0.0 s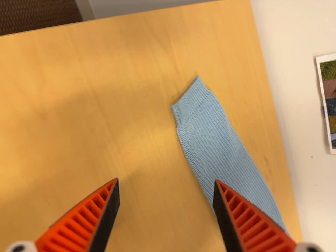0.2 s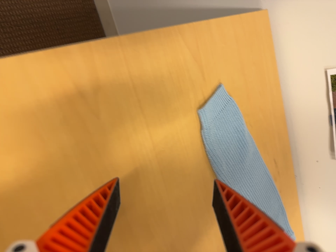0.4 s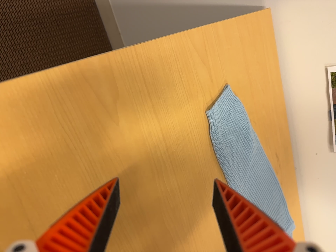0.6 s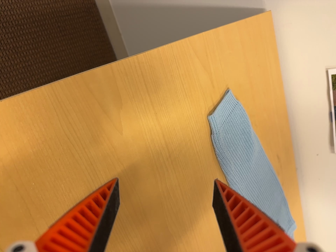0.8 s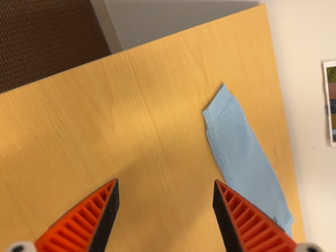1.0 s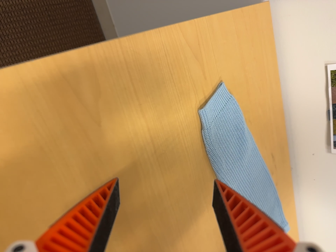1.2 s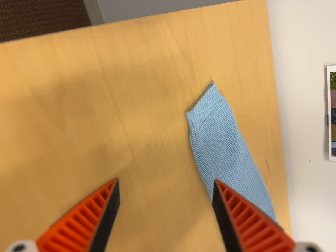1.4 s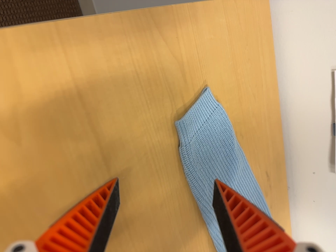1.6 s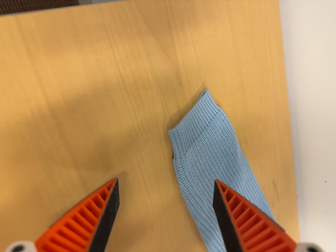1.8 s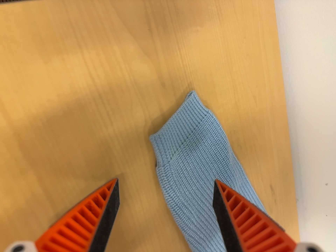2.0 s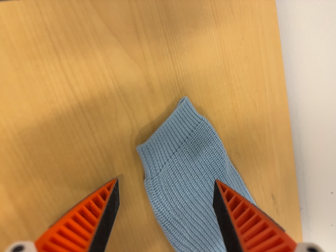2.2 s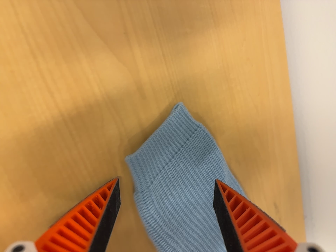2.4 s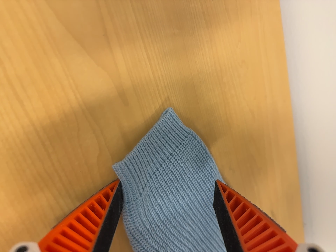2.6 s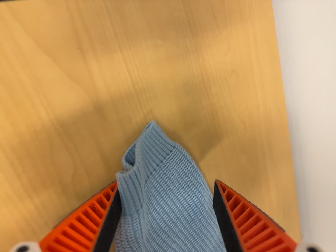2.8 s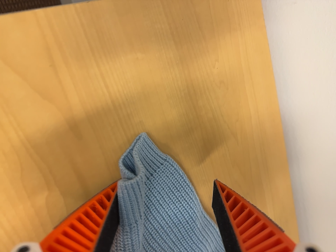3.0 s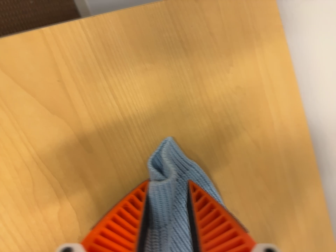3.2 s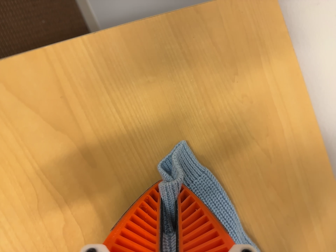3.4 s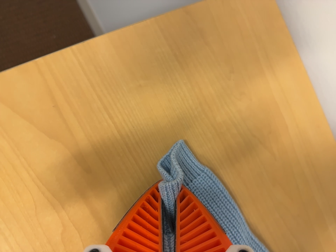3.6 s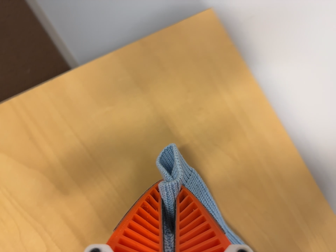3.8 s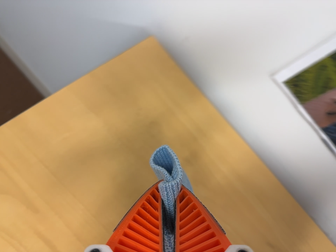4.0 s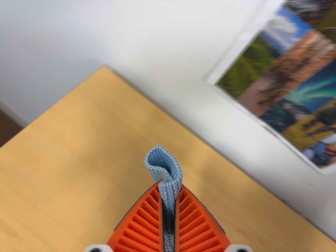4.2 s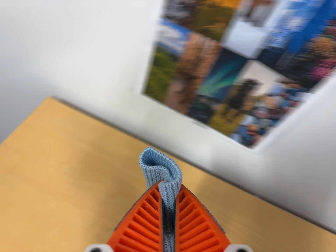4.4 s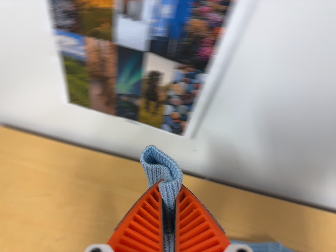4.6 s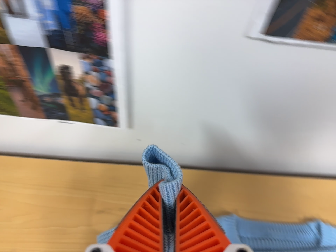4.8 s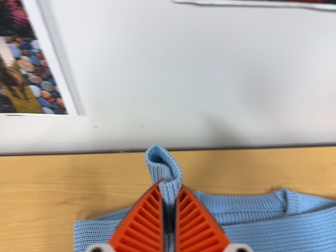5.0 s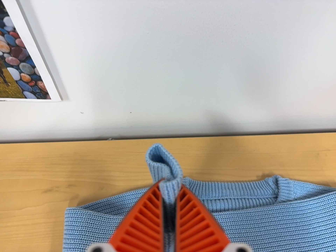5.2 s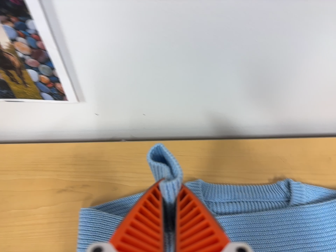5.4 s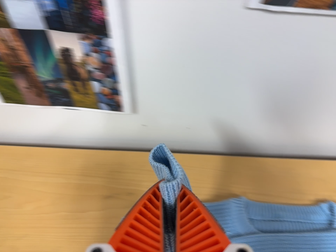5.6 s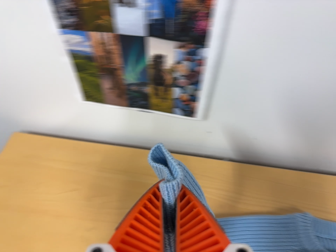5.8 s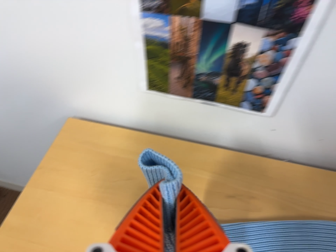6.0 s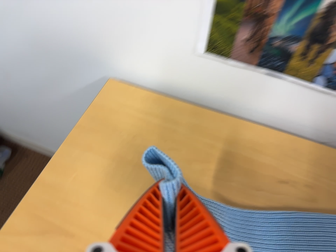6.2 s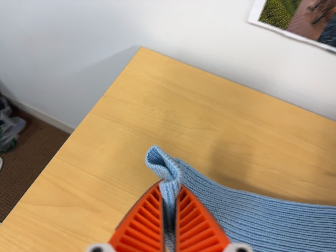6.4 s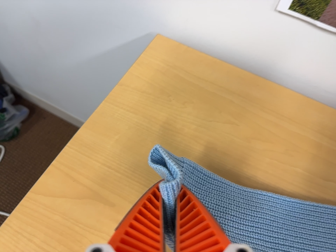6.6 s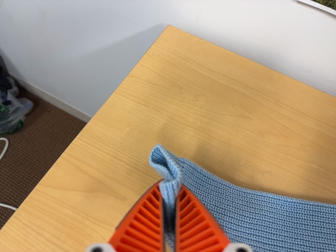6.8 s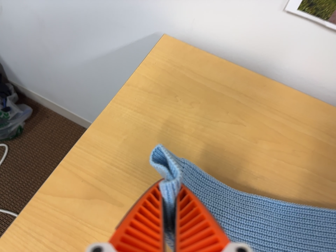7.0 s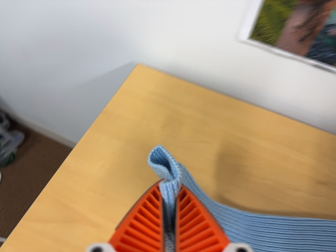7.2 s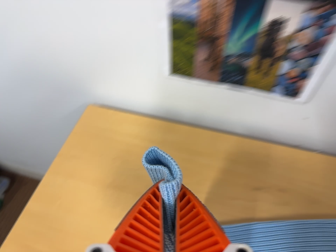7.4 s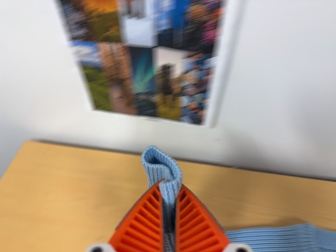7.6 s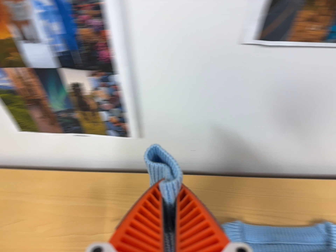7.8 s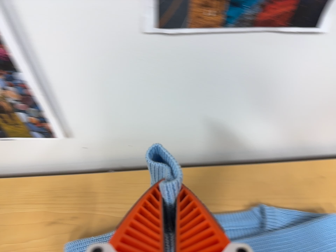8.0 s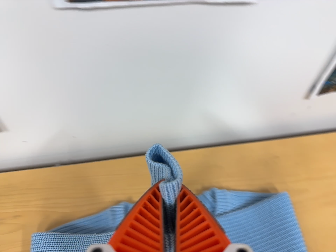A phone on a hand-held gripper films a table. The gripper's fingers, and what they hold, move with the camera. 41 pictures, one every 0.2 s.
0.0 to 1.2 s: The camera shifts only a little, or ends up much as it began.
1.2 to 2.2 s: The camera travels forward and to its right, about 18 cm, so what stands in front looms larger.
2.2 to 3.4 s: The camera pans to its left by about 15 degrees. It travels to its right and forward, about 12 cm.
3.4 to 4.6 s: The scene slides to the left, as the camera pans about 10 degrees to its right. It travels to its right, about 40 cm, so close, fixed things drift to the left. Its aim tips toward the top of its view by about 15 degrees, and the scene shifts downward. It rolls about its line of sight by about 60 degrees, and the scene rotates counterclockwise.
4.6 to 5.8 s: The camera pans to its left by about 10 degrees. It travels to its left, about 16 cm, so close, fixed things drift to the right.
5.8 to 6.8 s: The camera travels to its left and forward, about 16 cm, so close, fixed things drift to the right. Its aim tips toward the bottom of its view by about 10 degrees, and the scene shifts upward. It rolls about its line of sight by about 15 degrees, and the scene rotates clockwise.
6.8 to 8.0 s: The camera pans to its right by about 20 degrees. It travels to its right, about 40 cm, so close, fixed things drift to the left. Its aim tips toward the top of its view by about 10 degrees, and the scene shifts downward. It rolls about its line of sight by about 30 degrees, and the scene rotates counterclockwise.
The film runs forward here.
